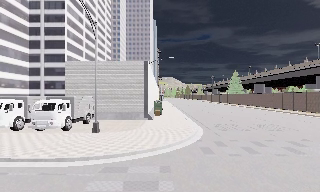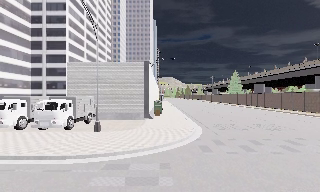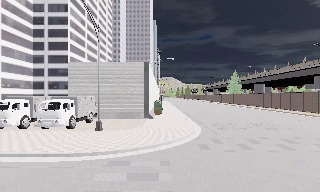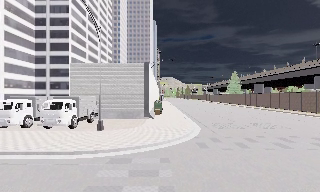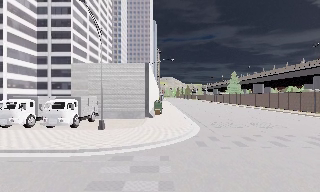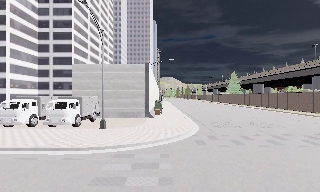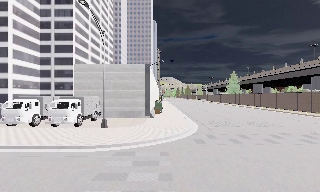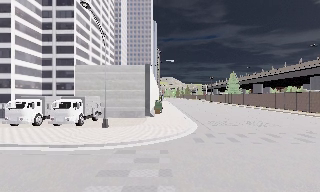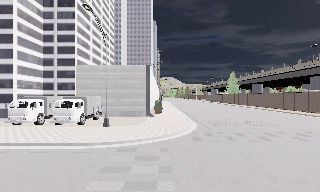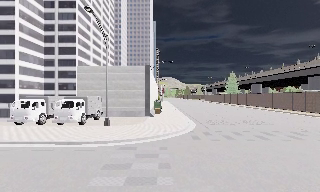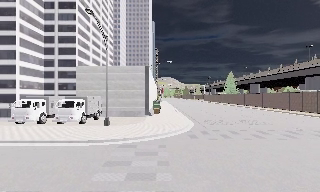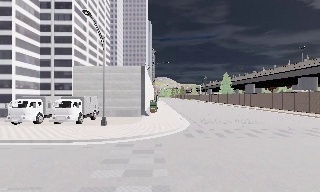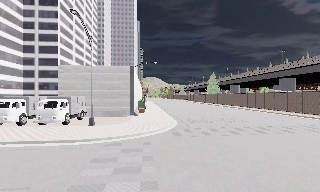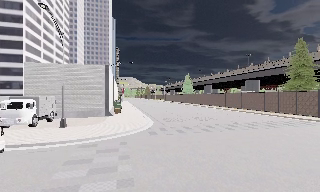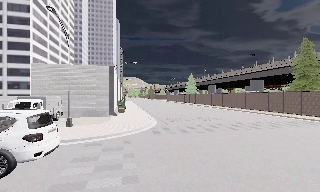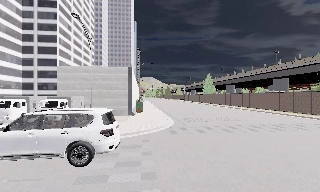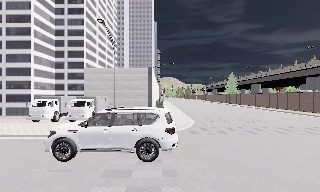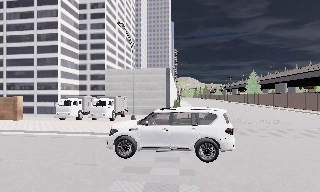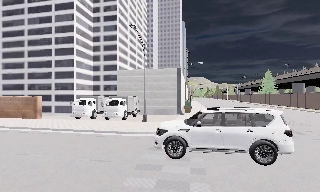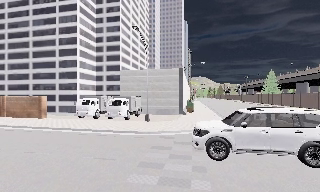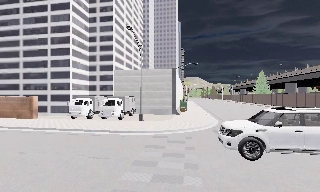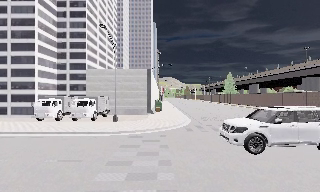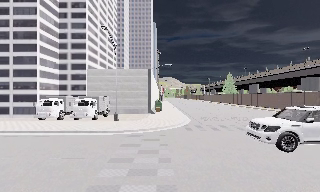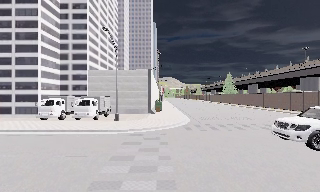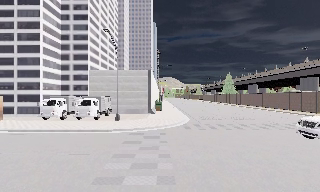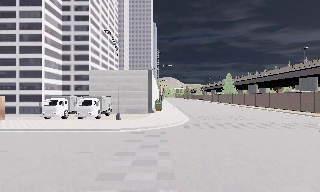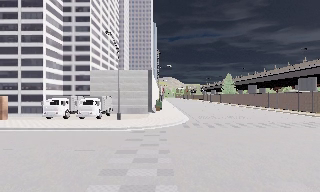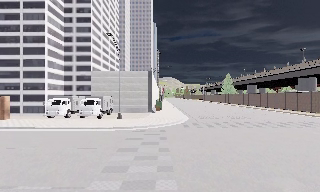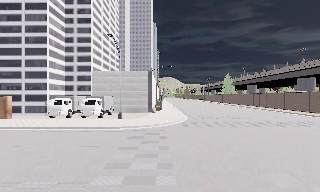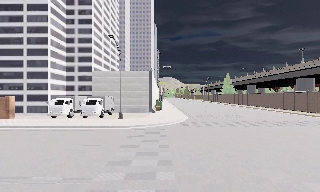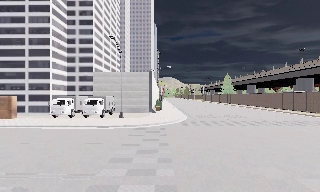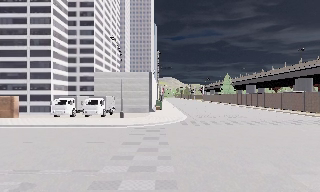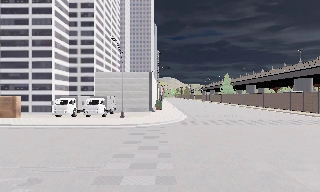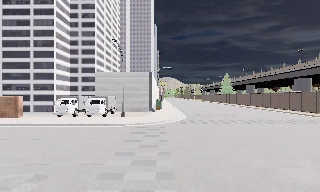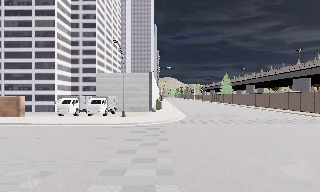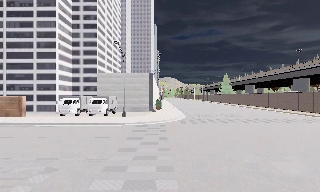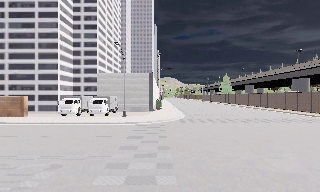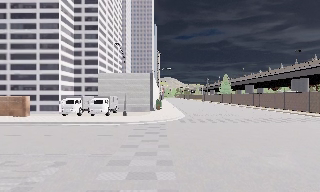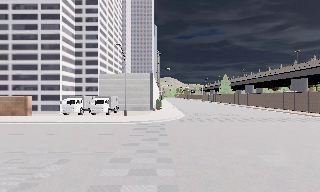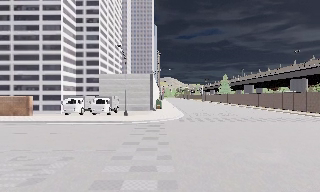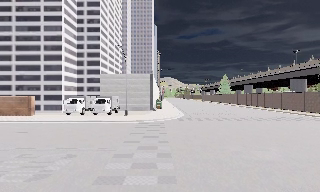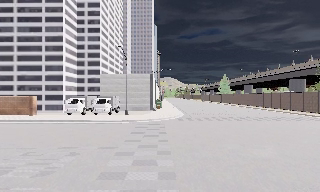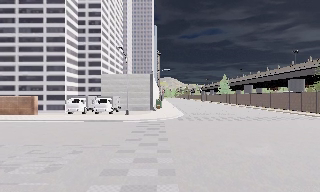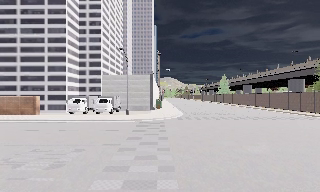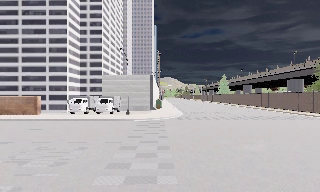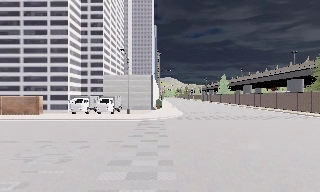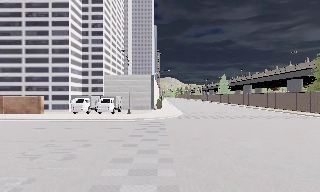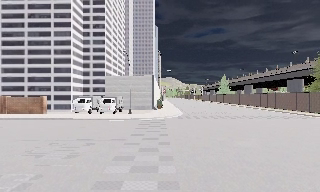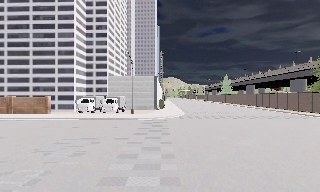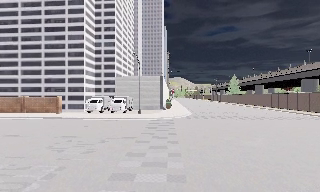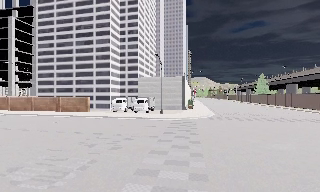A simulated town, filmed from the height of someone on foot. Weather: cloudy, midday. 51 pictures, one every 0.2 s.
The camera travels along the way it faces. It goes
backward.
0.0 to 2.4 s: The camera travels backward, about 3 m, so what stands in front gets smaller.
2.4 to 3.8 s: The camera pans to its left, which is counterclockwise from overhead, by about 15 degrees. It travels backward, about 1 m, so what stands in front gets smaller.
3.8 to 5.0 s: The camera swings to its right by about 10 degrees, and the scene slides to the left. It travels backward, about 1.5 m, so what stands in front gets smaller.
5.0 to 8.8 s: The camera travels backward, about 5 m, so what stands in front gets smaller.
8.8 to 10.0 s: The scene slides to the right, as the camera pans about 10 degrees to its left. It travels backward, about 1.5 m, so what stands in front gets smaller.
The film runs backward here.
